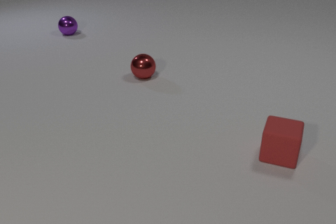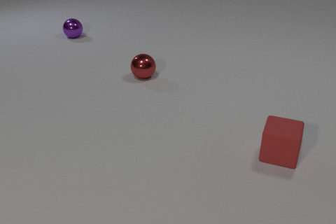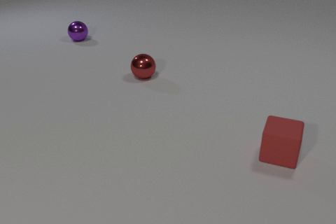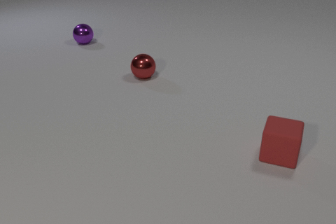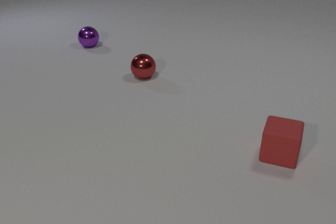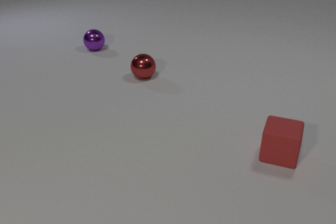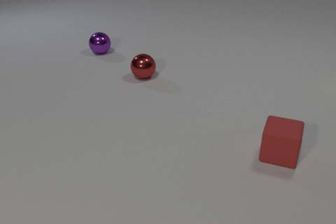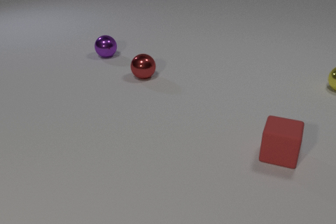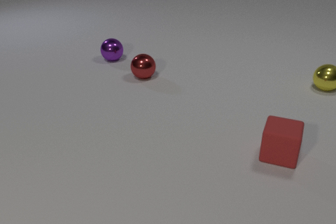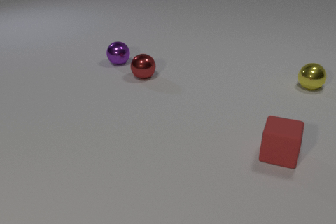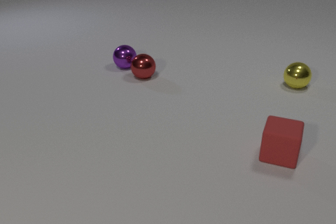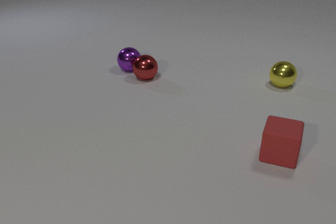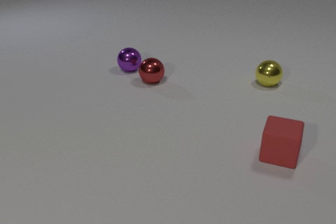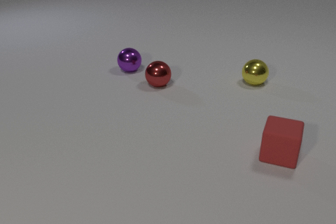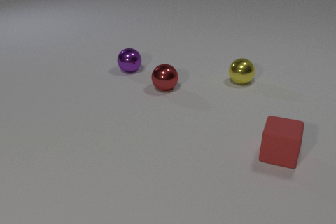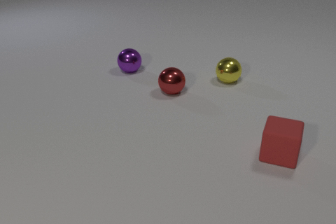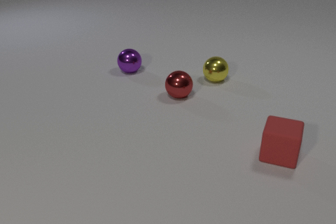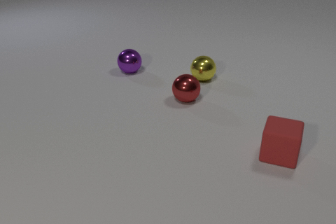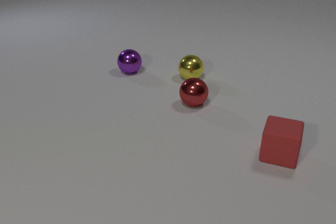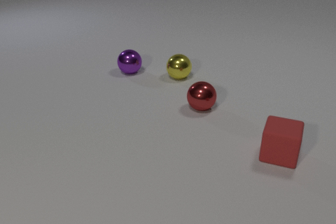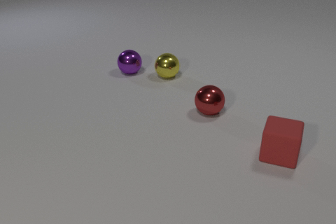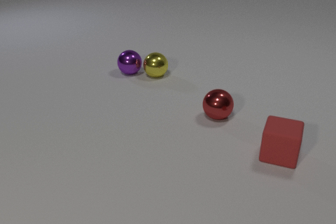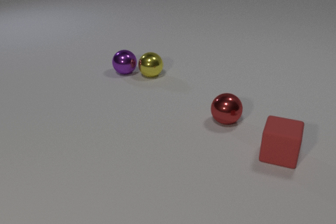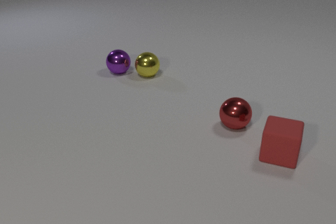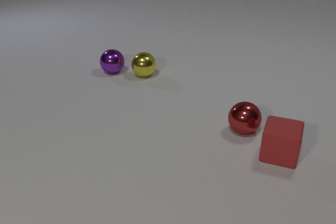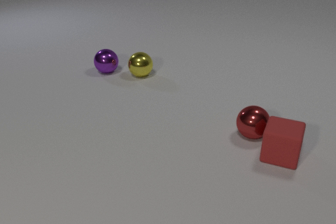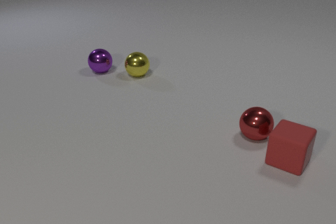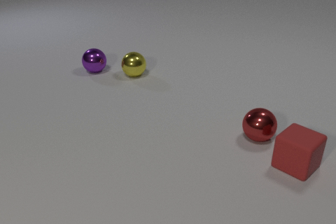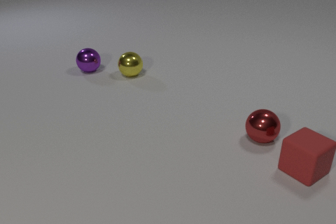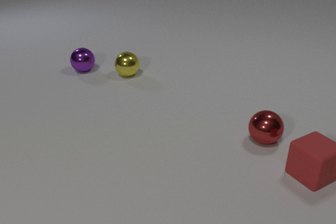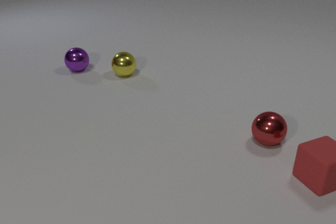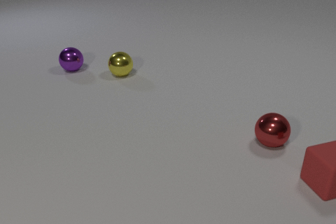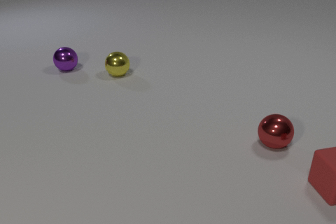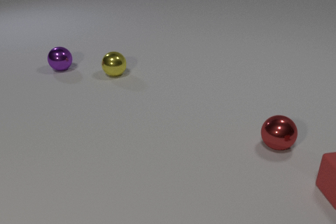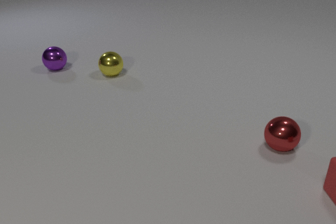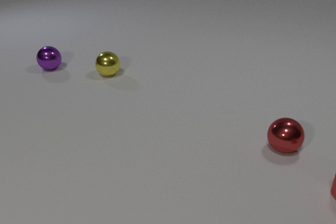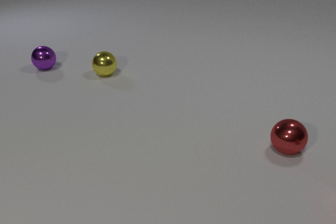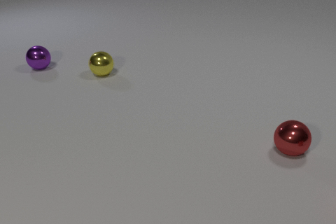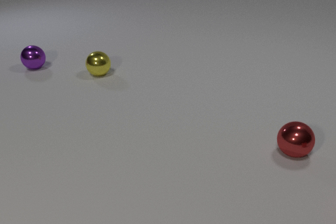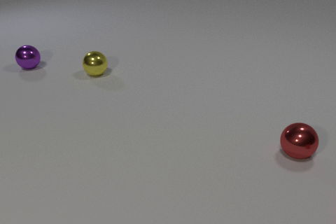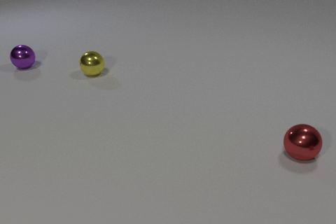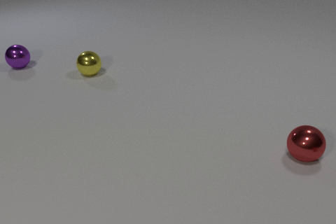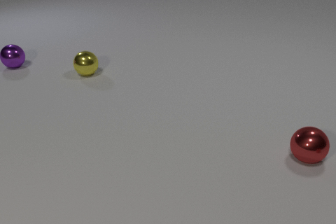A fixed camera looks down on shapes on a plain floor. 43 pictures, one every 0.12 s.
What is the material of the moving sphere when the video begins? metal.
How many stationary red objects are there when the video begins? 2.
Are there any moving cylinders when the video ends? no.
0.00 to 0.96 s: The purple metal sphere rolls toward the camera and to the right. The yellow metal sphere comes in at the right edge, rolls to the left.
0.96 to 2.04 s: The purple metal sphere rolls toward the camera and to the right. The red metal sphere rolls toward the camera and to the right. The yellow metal sphere rolls to the left. The purple metal sphere and the red metal sphere collide.
2.04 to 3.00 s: The purple metal sphere rolls to the left. The red metal sphere rolls to the right and toward the camera. The yellow metal sphere rolls to the left. The purple metal sphere and the yellow metal sphere collide. The red metal sphere and the red rubber cube collide.
3.00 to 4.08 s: The purple metal sphere rolls to the left. The red metal sphere rolls to the right and toward the camera. The yellow metal sphere rolls to the left. The red rubber cube slides to the right and toward the camera, spins so that its near face slides to the left, clockwise seen from above.
4.08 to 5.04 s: The purple metal sphere rolls to the left and away from the camera. The red metal sphere rolls to the right and toward the camera. The yellow metal sphere rolls to the left. The red rubber cube slides to the right, leaves at the right edge.
